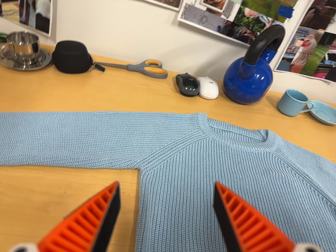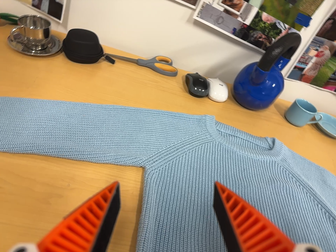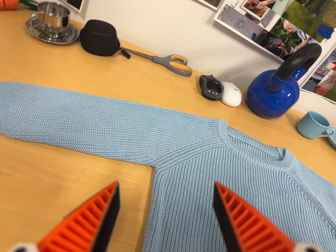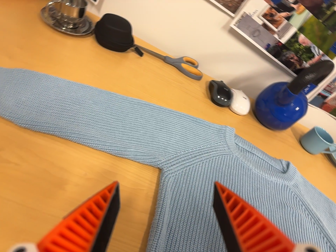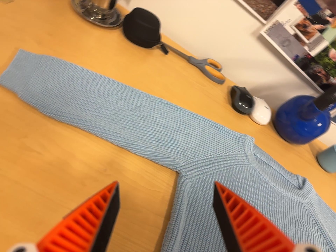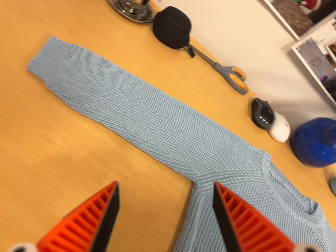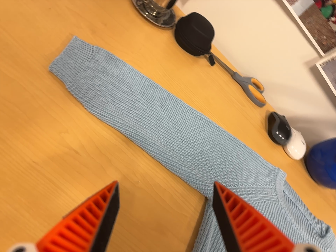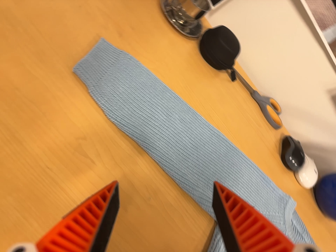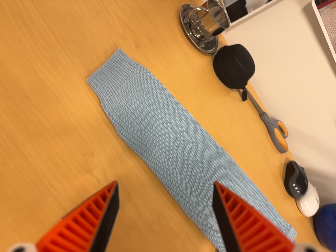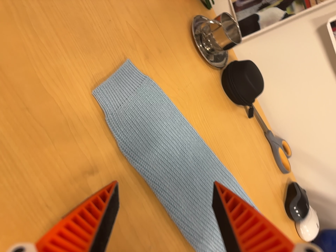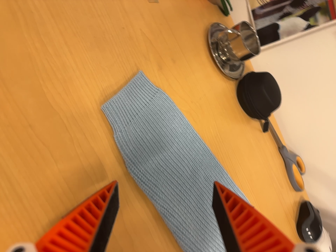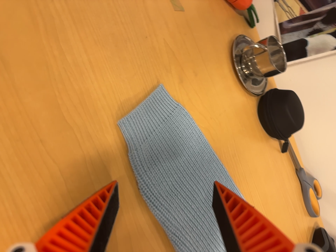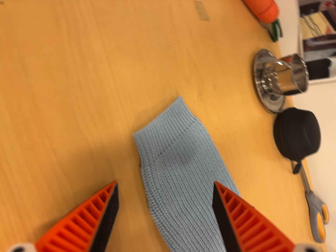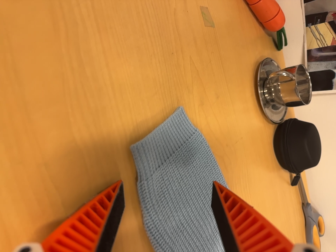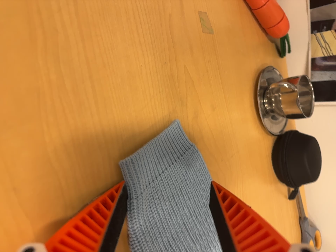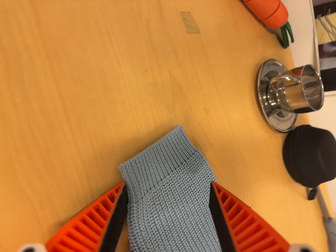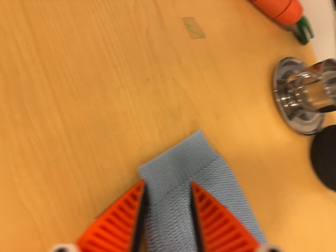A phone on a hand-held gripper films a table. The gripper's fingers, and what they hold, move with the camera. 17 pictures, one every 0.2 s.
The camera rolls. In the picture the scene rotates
clockwise.
0.0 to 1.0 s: The camera travels to its left, about 14 cm, so close, fixed things drift to the right. It rolls about its line of sight by about 30 degrees, and the scene rotates clockwise.
1.0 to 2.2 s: The camera travels toward the top of its view, forward and to its left, about 18 cm, so close, fixed things drift downward. It rolls about its line of sight by about 30 degrees, and the scene rotates clockwise.
2.2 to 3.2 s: The camera pans to its left by about 15 degrees. It travels forward, to its right and toward the top of its view, about 10 cm, so what stands in front looms larger.
The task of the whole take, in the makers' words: left arm across.
The film runs forward here.
